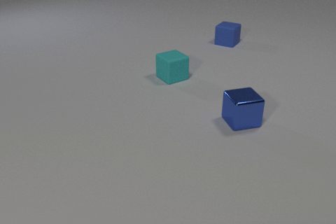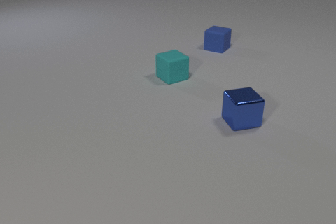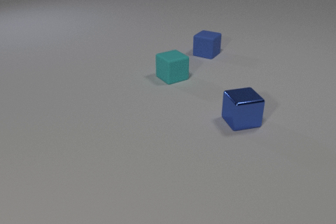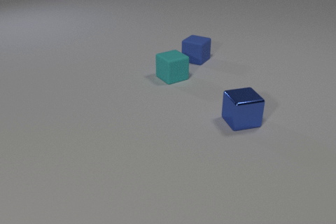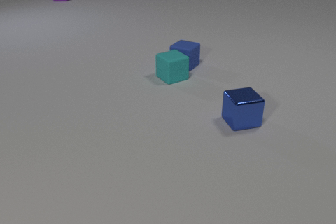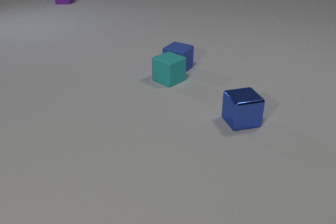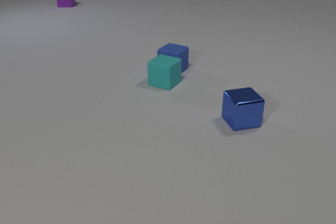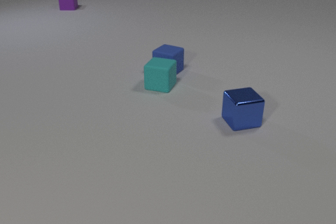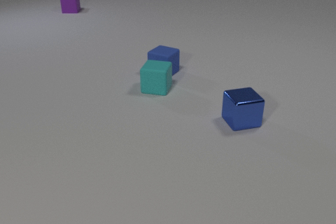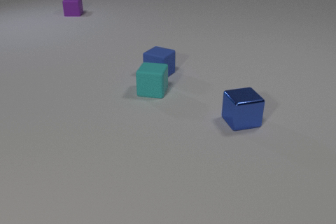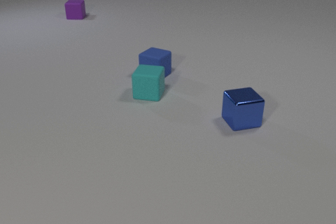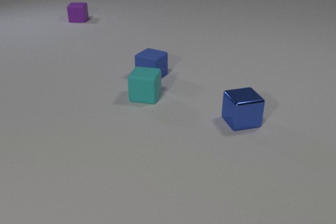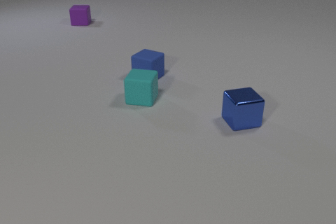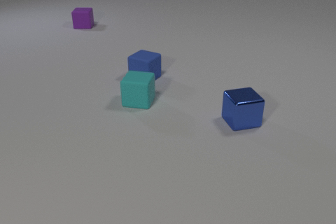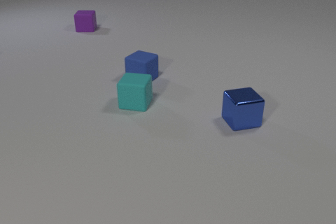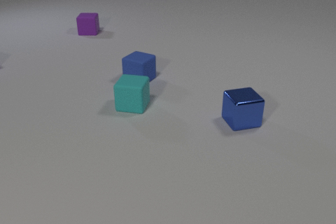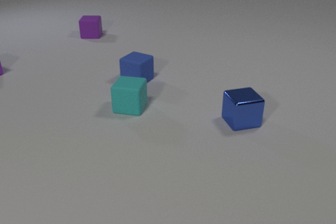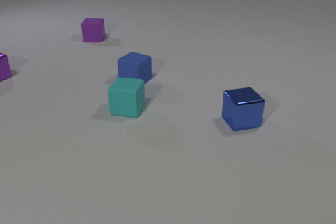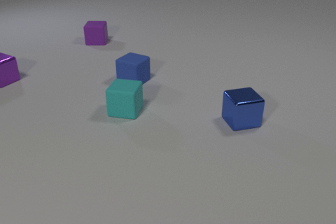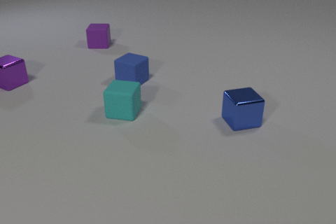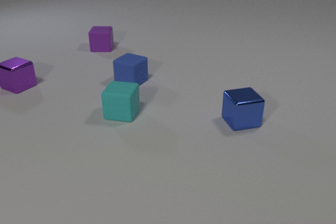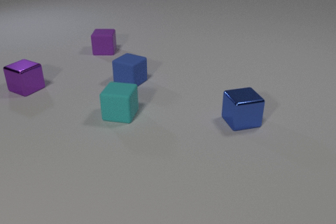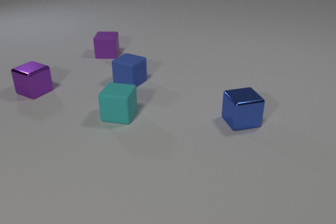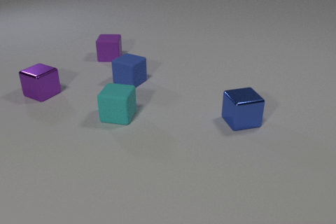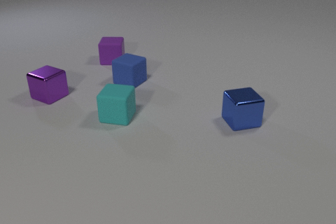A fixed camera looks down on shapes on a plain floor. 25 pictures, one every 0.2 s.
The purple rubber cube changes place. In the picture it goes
toward the camera.
The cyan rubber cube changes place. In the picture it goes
toward the camera.
0.0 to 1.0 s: The blue rubber cube slides toward the camera and to the left. The cyan rubber cube slides toward the camera. The purple rubber cube comes in at the top edge, slides toward the camera. The blue rubber cube and the cyan rubber cube collide.
1.0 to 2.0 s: The blue rubber cube slides to the left and toward the camera. The cyan rubber cube slides toward the camera and to the left, spins counterclockwise seen from above by about 30 degrees, its near face sliding to the right. The purple rubber cube slides toward the camera.
2.0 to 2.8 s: The blue rubber cube slides to the left and toward the camera. The cyan rubber cube slides toward the camera and to the left. The purple rubber cube slides toward the camera.
2.8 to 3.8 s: The blue rubber cube slides to the left and toward the camera. The cyan rubber cube slides toward the camera and to the left. The purple rubber cube slides toward the camera. The purple metal cube comes in at the left edge, slides toward the camera and to the right.
3.8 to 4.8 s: The cyan rubber cube slides toward the camera. The purple rubber cube slides toward the camera. The purple metal cube slides toward the camera and to the right.
How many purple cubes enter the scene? 2.
What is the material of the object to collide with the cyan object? rubber.
Are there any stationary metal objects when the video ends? yes.
